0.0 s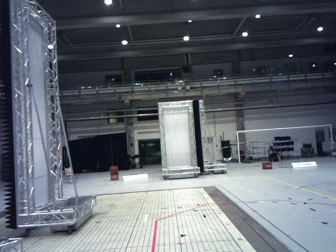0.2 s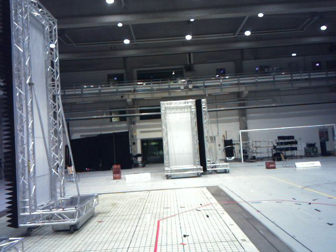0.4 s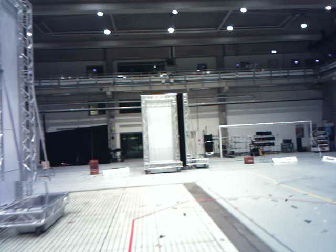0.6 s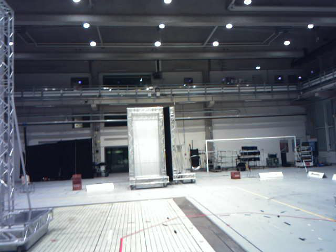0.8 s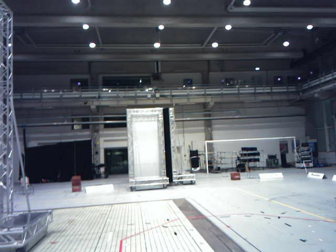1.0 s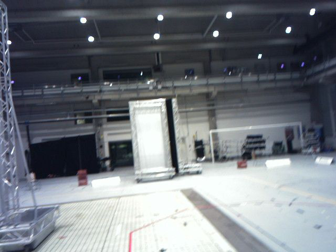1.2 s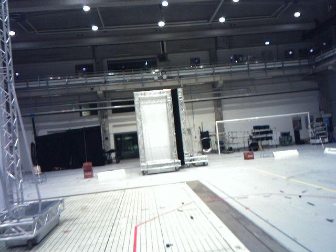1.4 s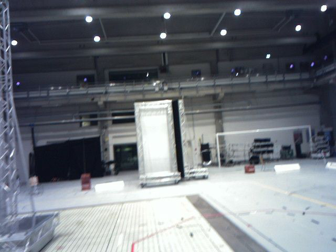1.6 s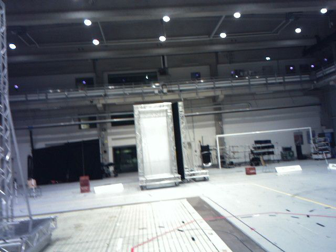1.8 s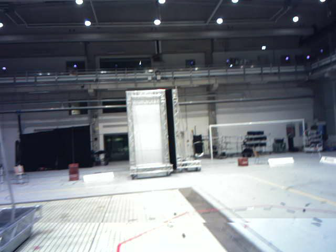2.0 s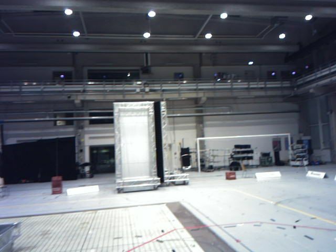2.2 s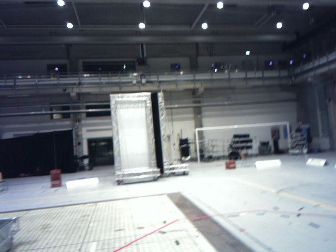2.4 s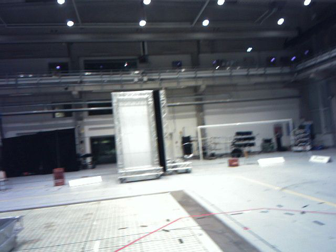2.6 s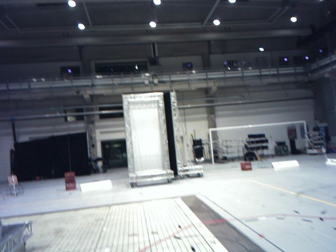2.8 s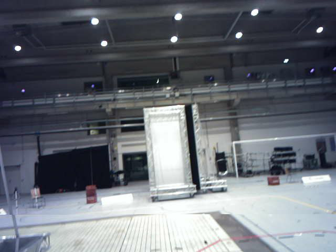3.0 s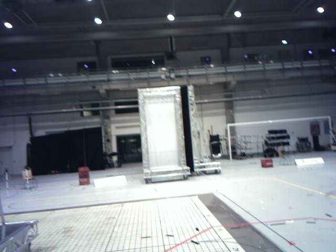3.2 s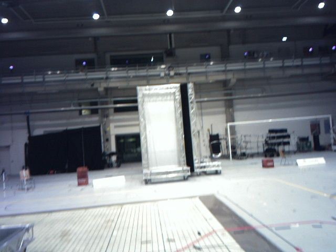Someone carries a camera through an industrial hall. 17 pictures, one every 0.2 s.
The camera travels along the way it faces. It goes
forward.
0.0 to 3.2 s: The camera travels forward, about 3.2 m, so what stands in front looms larger.
The film runs forward here.
